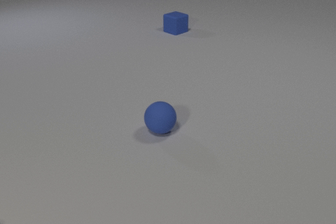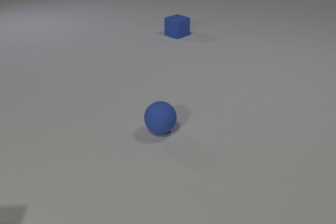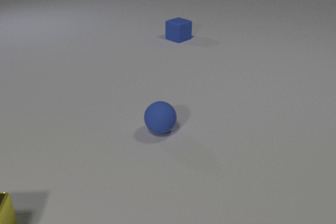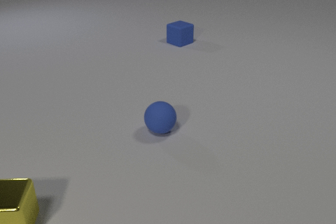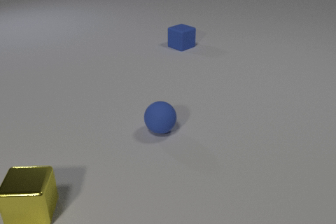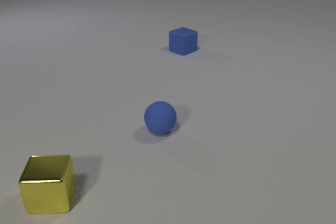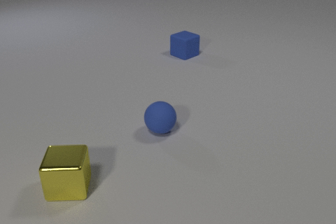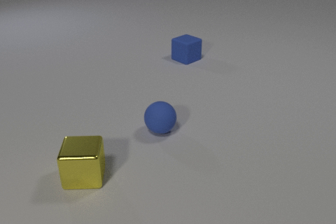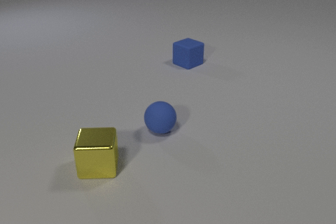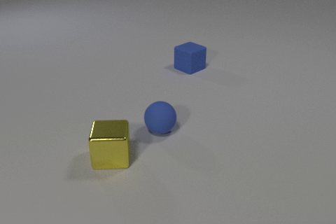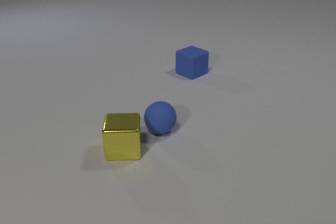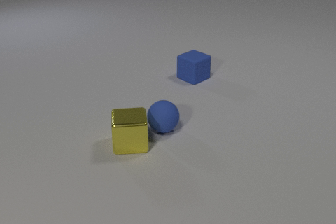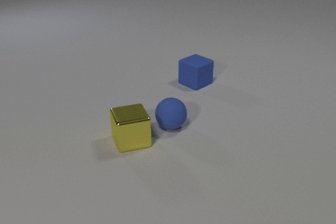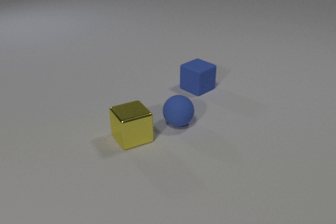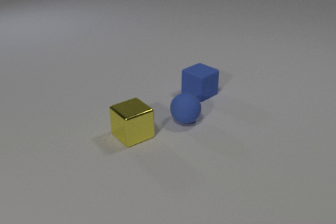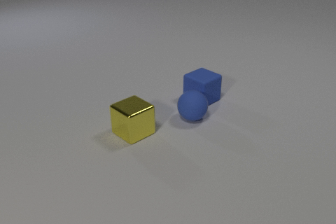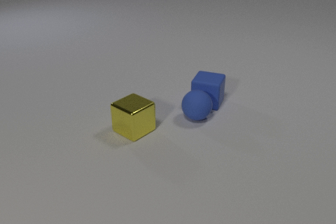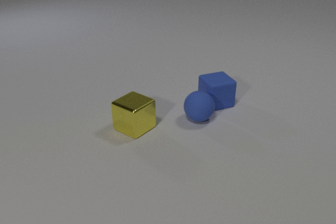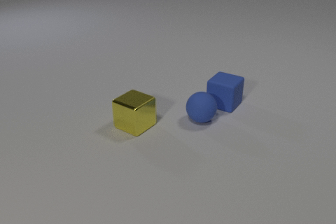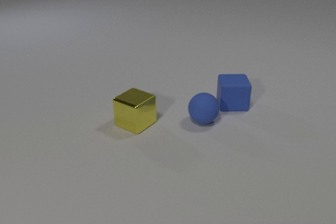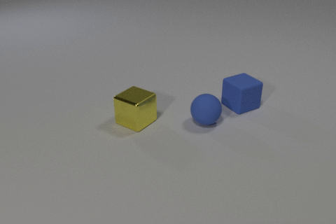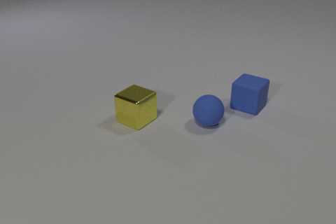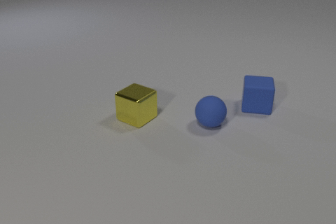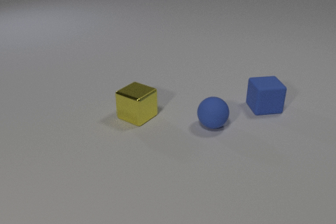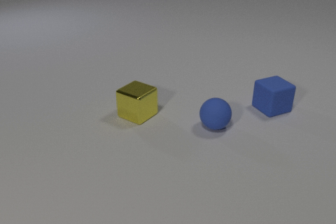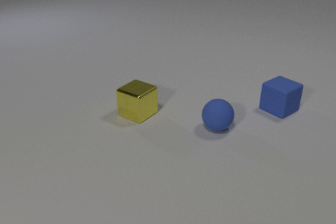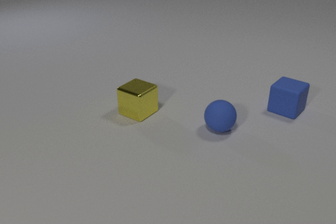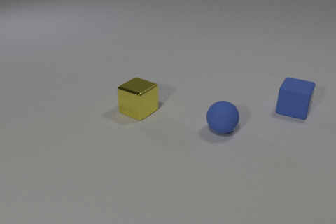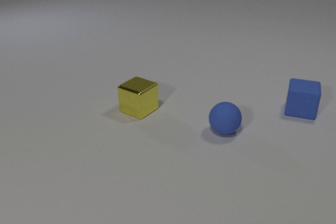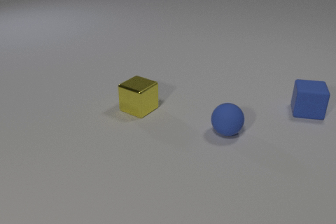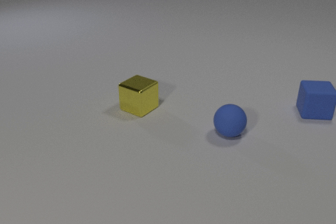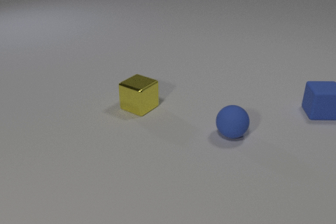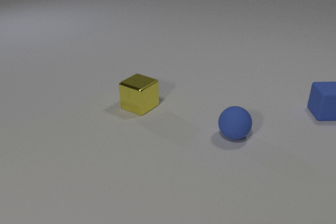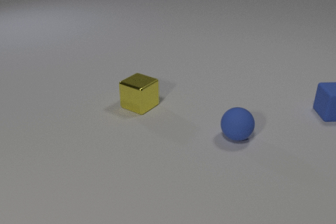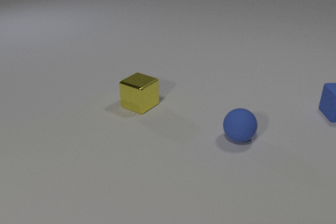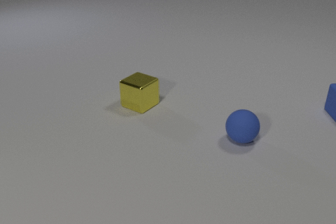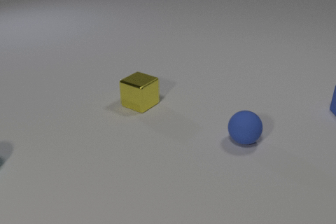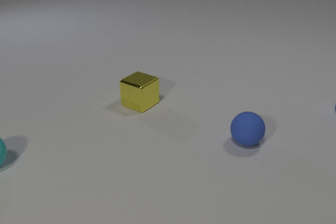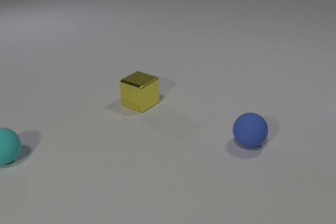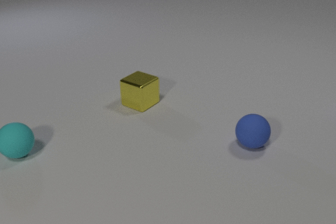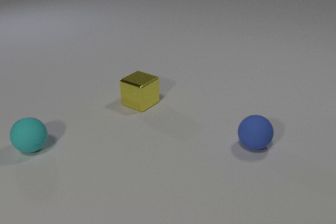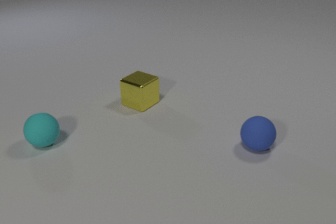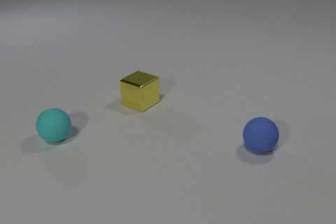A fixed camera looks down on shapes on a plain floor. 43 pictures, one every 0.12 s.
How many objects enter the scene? 2.
What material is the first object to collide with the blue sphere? metal.
How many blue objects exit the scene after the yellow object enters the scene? 1.
0.00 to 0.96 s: The yellow metal cube comes in at the left edge, slides to the right and away from the camera. The blue rubber cube slides toward the camera.
0.96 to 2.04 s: The yellow metal cube slides away from the camera and to the right, spins so that its near face slides to the right, counterclockwise seen from above. The blue rubber sphere rolls to the right and away from the camera. The blue rubber cube slides toward the camera. The yellow metal cube and the blue rubber sphere collide. The blue rubber sphere and the blue rubber cube collide.
2.04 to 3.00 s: The yellow metal cube slides away from the camera. The blue rubber sphere rolls to the right and toward the camera. The blue rubber cube slides to the right.
3.00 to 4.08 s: The yellow metal cube slides away from the camera. The blue rubber sphere rolls to the right and toward the camera. The blue rubber cube slides to the right.
4.08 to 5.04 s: The blue rubber sphere rolls to the right and toward the camera. The cyan rubber sphere comes in at the left edge, rolls to the right and away from the camera. The blue rubber cube slides to the right, leaves at the right edge.
